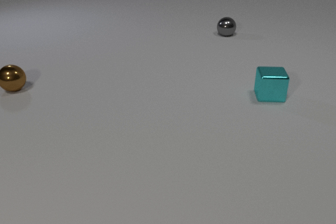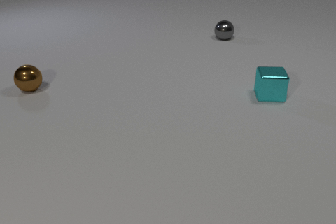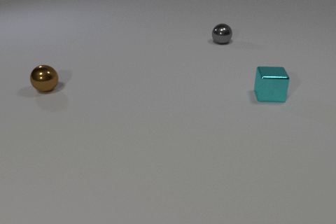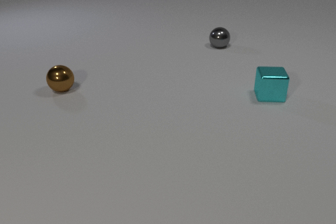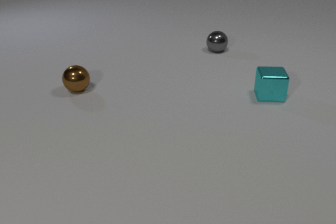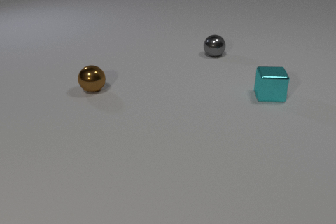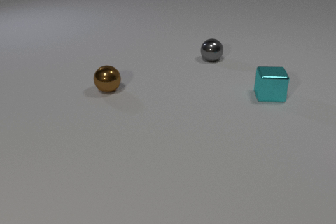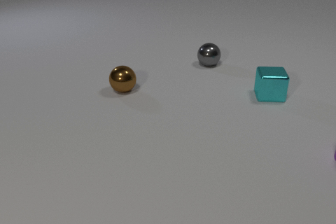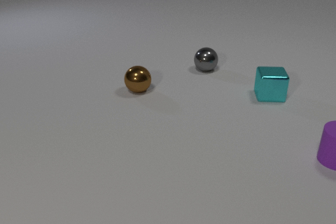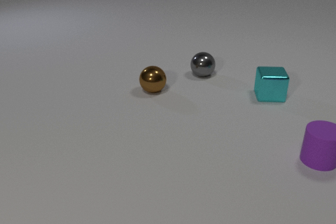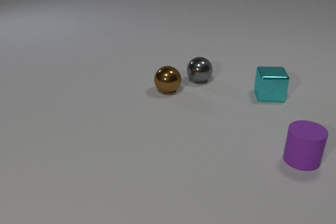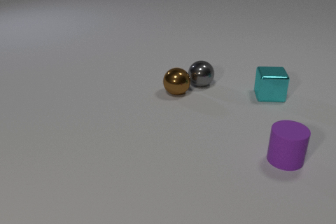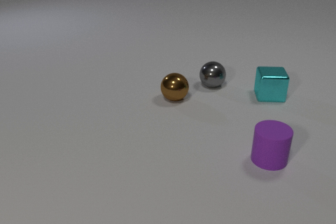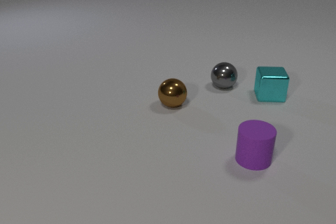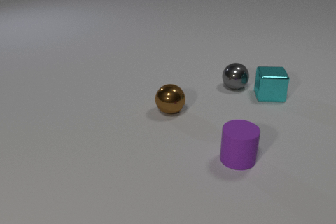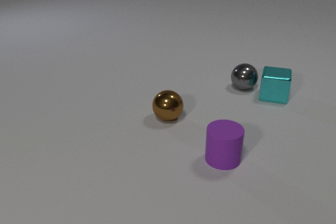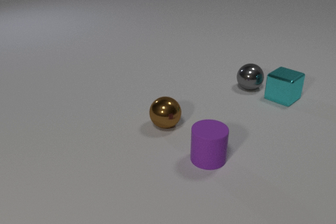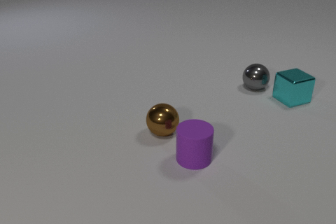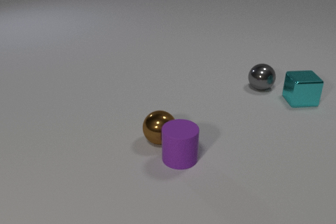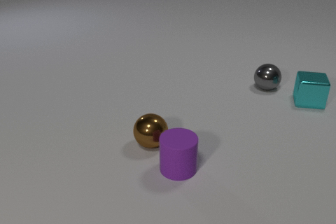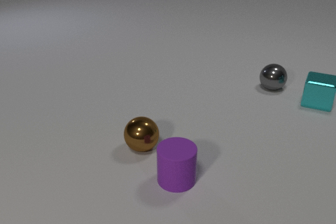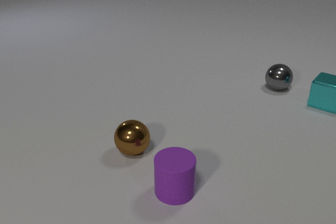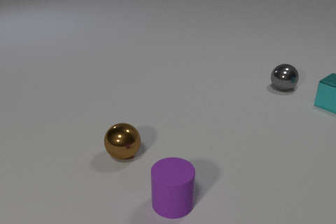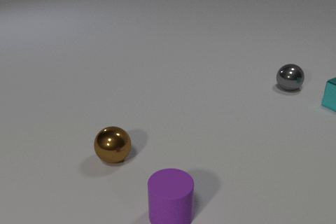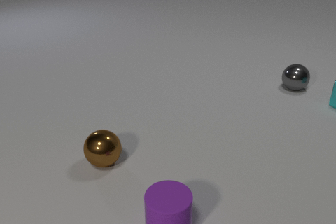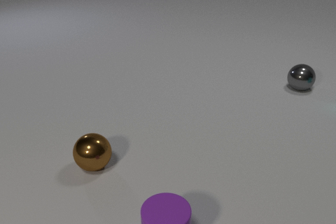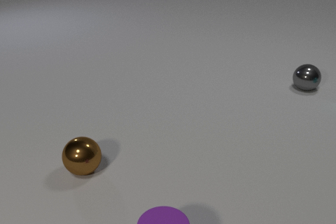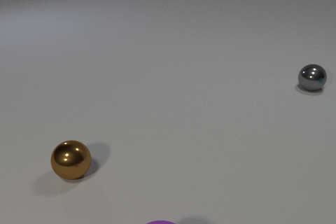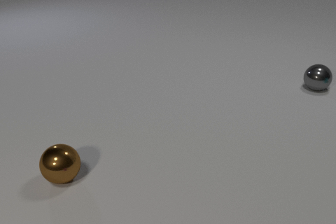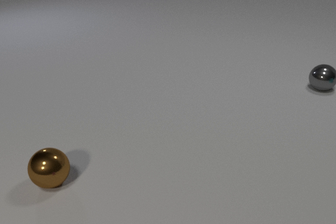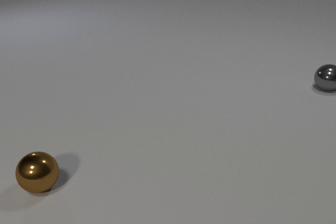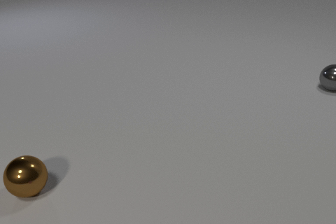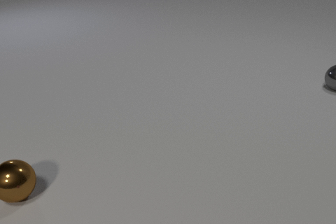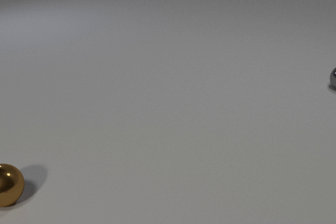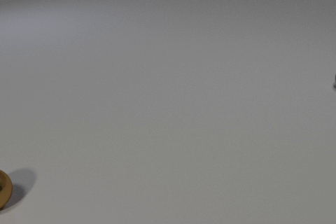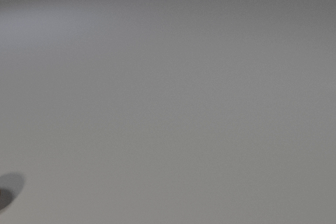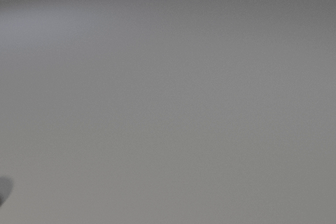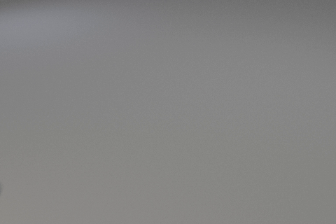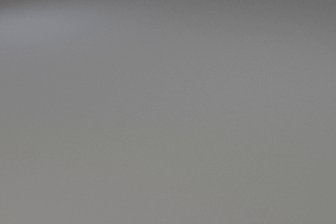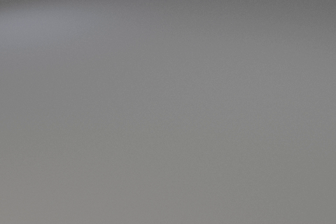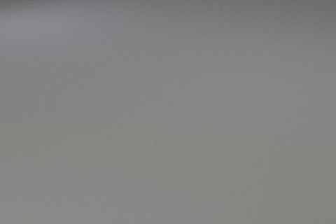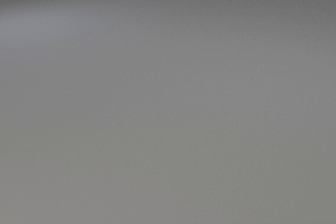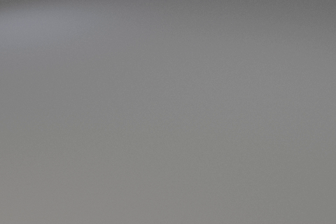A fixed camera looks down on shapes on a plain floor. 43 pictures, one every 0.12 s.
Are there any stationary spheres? no.
How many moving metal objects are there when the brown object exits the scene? 0.
What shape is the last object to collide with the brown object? cylinder.
0.00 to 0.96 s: The gray metal sphere rolls toward the camera. The brown metal sphere rolls to the right. The purple rubber cylinder comes in at the right edge, slides to the left and toward the camera.
0.96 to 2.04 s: The gray metal sphere rolls to the right and toward the camera. The brown metal sphere rolls toward the camera. The cyan metal cube slides to the right, spins clockwise seen from above by about 60 degrees, its near face sliding to the left. The purple rubber cylinder slides to the left. The gray metal sphere and the brown metal sphere collide. The gray metal sphere and the cyan metal cube collide.
2.04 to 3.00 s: The gray metal sphere rolls to the right. The brown metal sphere rolls to the left and toward the camera. The cyan metal cube slides to the right, spins so that its near face slides to the left, clockwise seen from above, leaves at the right edge. The purple rubber cylinder slides toward the camera. The brown metal sphere and the purple rubber cylinder collide.
3.00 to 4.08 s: The gray metal sphere rolls to the right. The brown metal sphere rolls to the left. The purple rubber cylinder slides toward the camera, leaves at the bottom edge.
4.08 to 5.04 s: The brown metal sphere rolls to the left, leaves at the left edge.
